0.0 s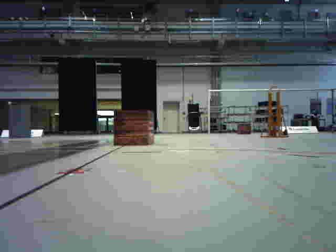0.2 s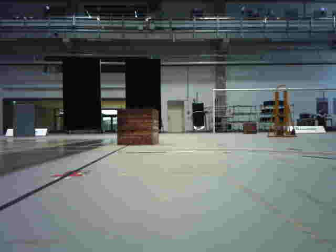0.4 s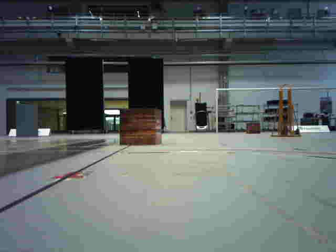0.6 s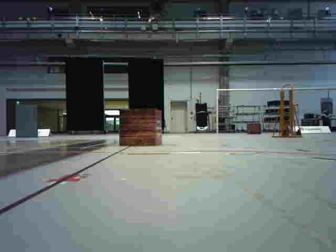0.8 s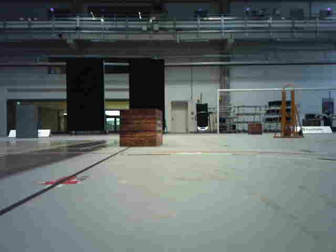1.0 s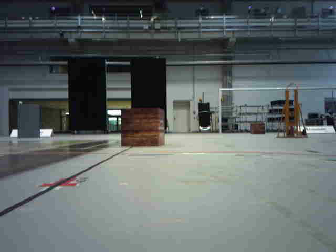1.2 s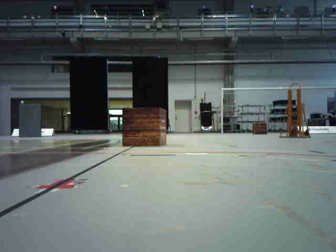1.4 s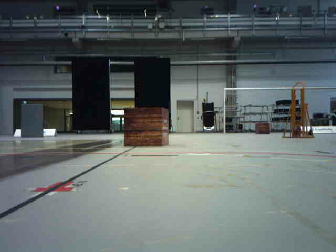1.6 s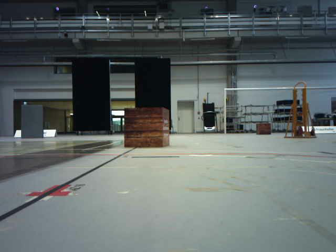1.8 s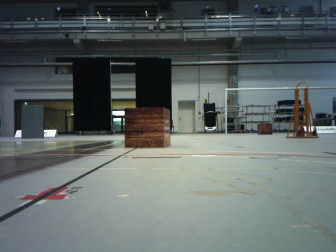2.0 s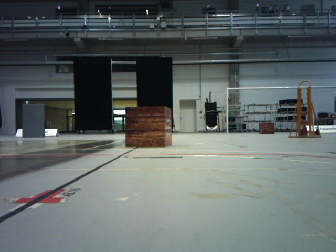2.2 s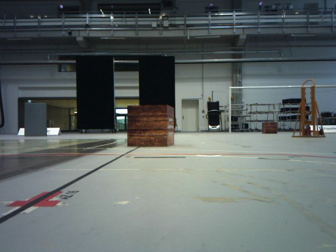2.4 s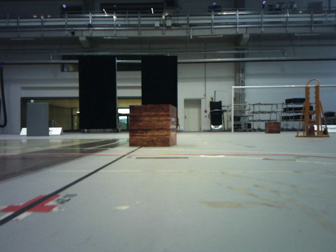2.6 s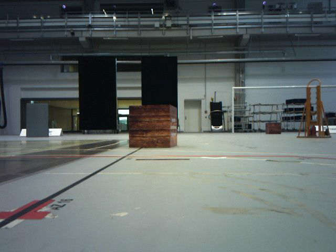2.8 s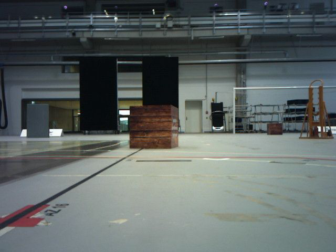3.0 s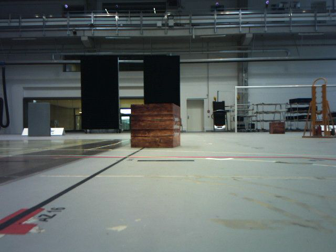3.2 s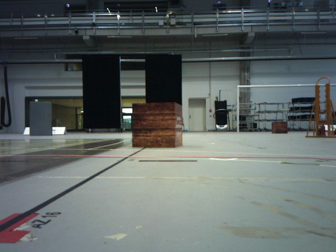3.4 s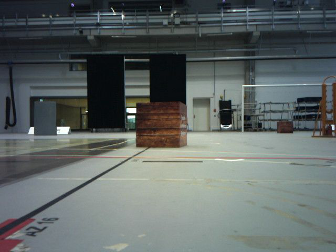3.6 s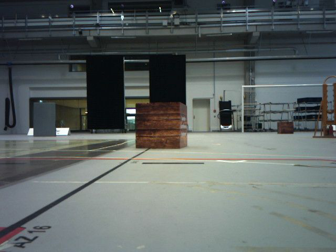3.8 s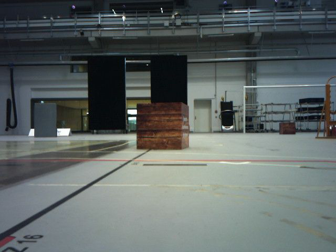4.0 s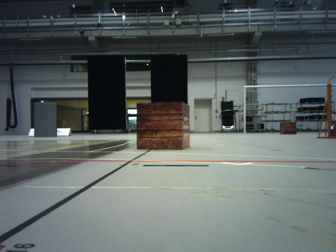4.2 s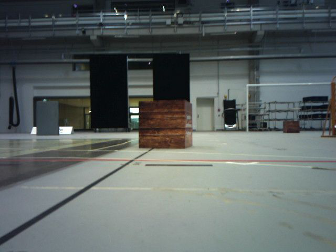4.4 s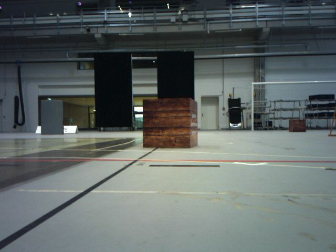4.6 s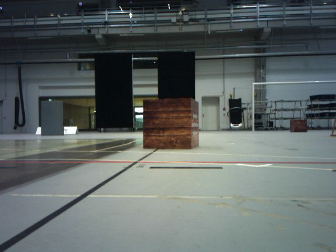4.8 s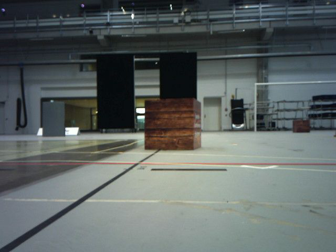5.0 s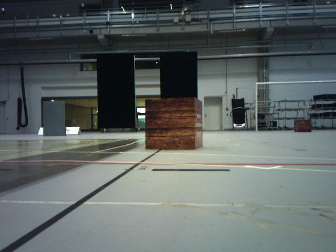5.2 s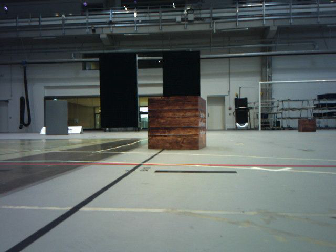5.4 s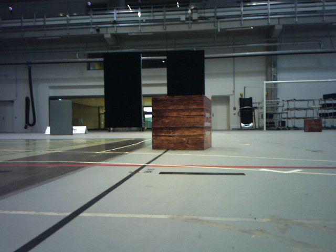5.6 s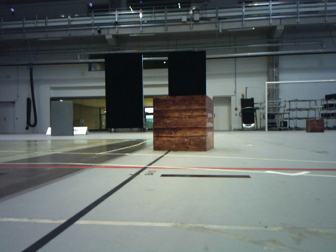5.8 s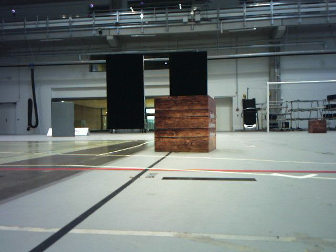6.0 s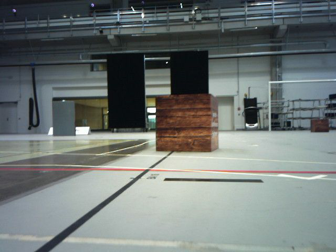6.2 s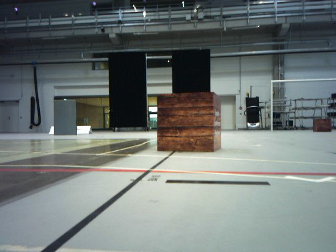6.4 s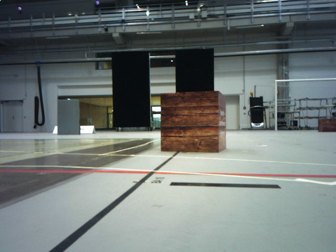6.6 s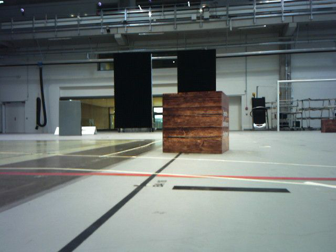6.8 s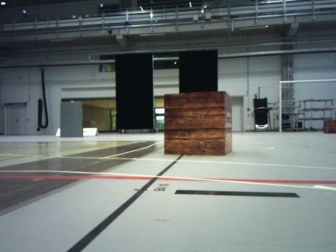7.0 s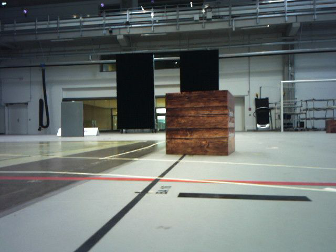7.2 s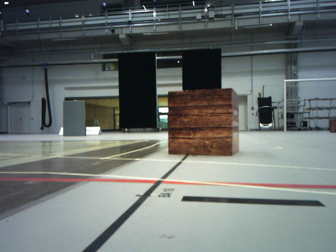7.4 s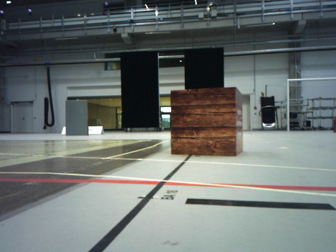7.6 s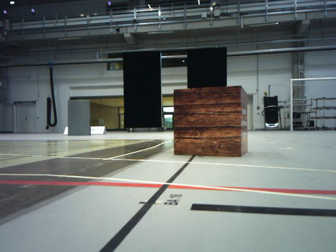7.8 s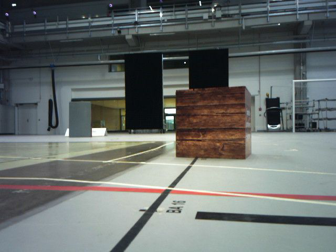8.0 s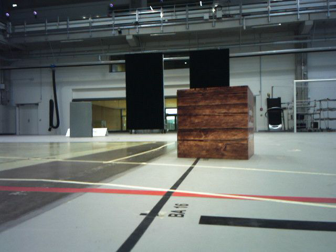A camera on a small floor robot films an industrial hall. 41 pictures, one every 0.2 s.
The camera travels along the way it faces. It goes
forward.
0.0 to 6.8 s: The camera swings to its left by about 10 degrees, and the scene slides to the right. It travels forward, about 1.4 m, so what stands in front looms larger.
6.8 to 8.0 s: The camera travels forward, about 0.2 m, so what stands in front looms larger. It gains speed.
The film runs forward here.
